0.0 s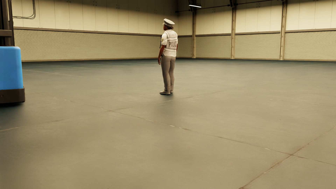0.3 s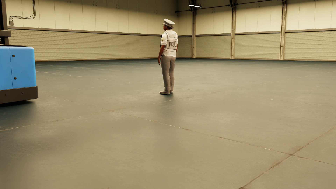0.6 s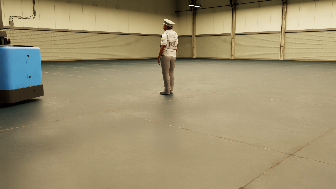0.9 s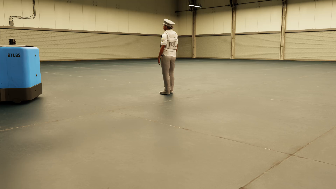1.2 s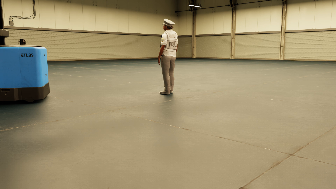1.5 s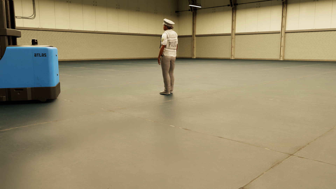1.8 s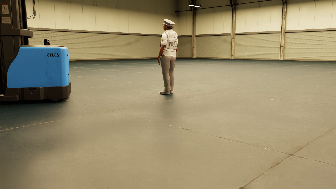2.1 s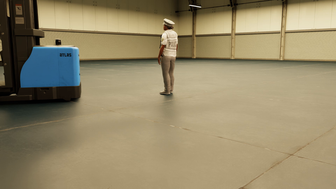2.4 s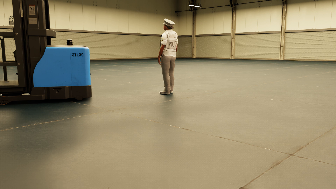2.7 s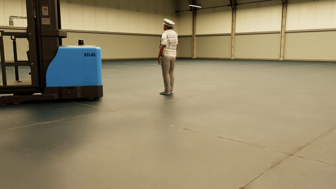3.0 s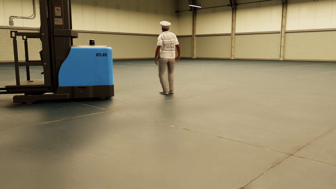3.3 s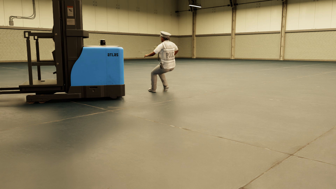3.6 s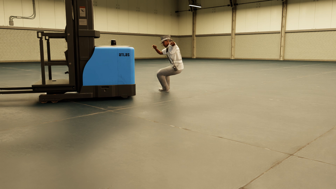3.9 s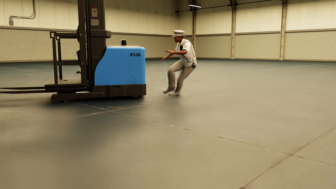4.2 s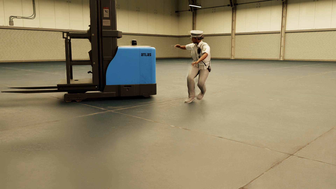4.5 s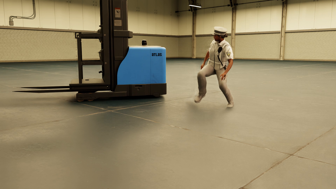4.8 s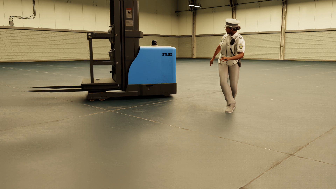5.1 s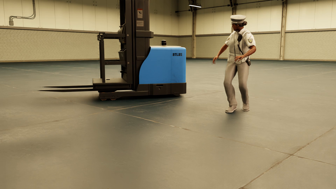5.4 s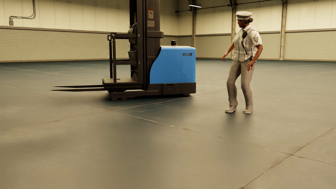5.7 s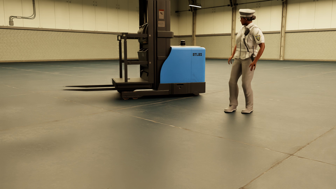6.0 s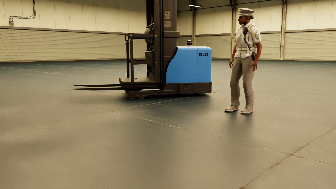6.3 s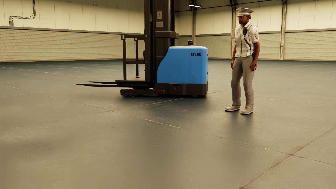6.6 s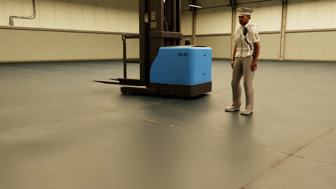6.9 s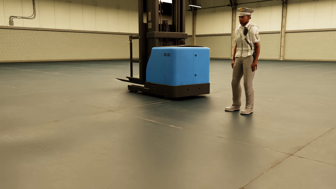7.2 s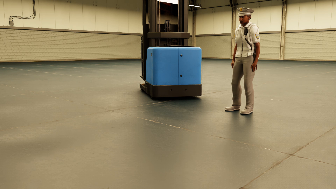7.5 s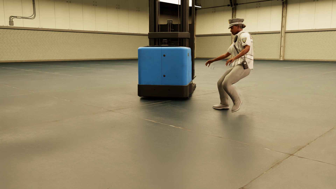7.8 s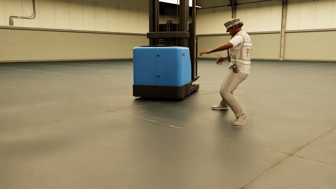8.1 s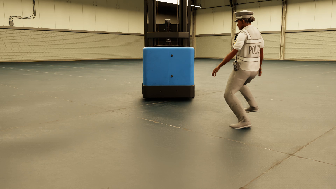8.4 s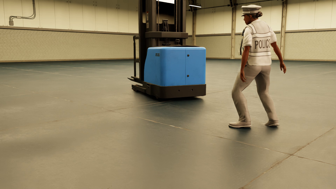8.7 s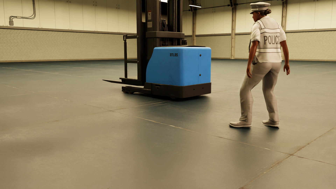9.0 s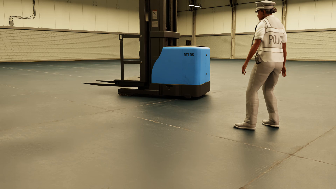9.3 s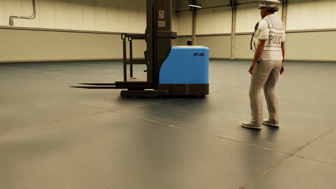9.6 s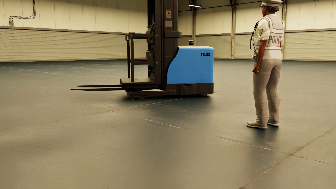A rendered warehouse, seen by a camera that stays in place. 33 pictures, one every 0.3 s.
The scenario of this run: Near miss between a forklift and a person.
